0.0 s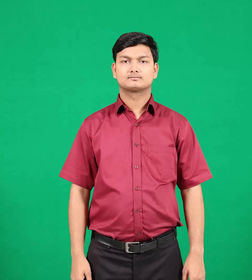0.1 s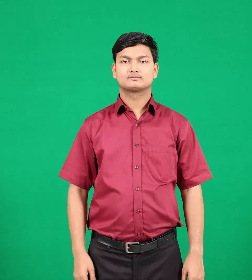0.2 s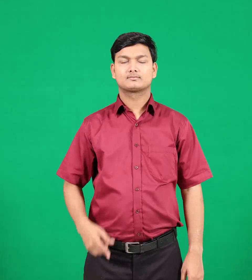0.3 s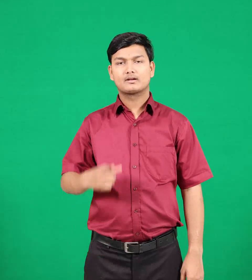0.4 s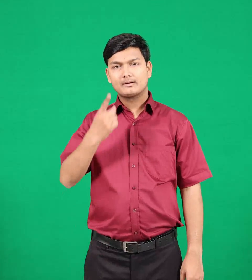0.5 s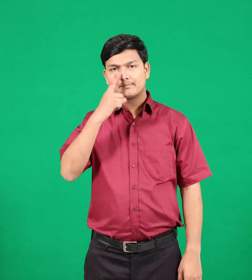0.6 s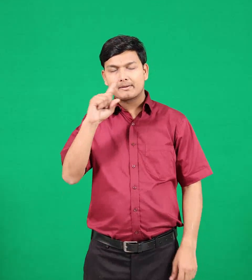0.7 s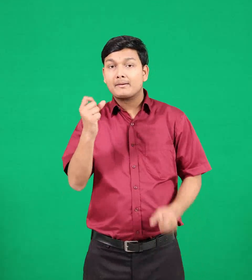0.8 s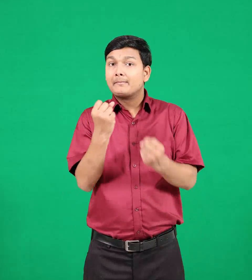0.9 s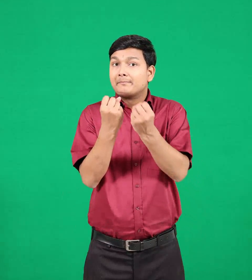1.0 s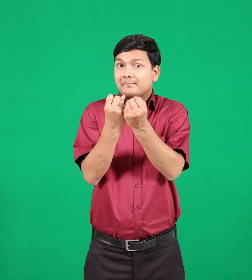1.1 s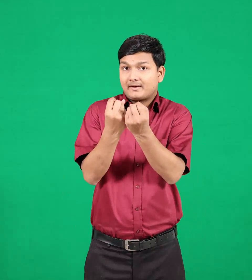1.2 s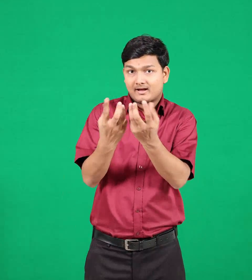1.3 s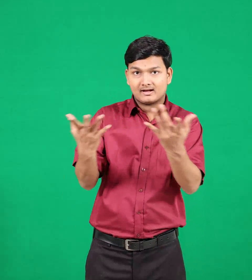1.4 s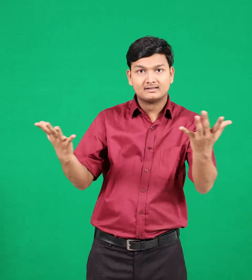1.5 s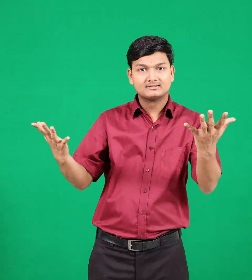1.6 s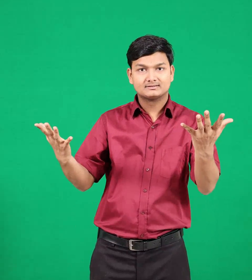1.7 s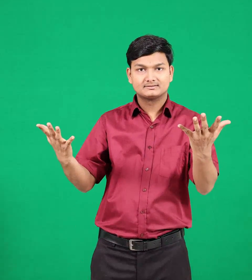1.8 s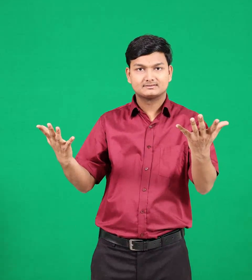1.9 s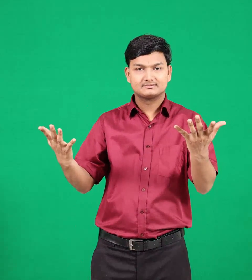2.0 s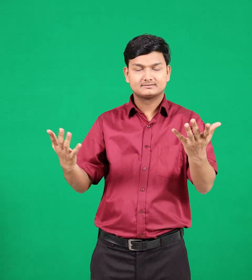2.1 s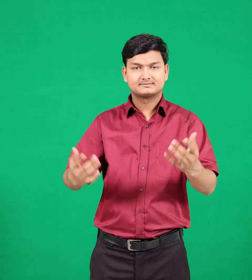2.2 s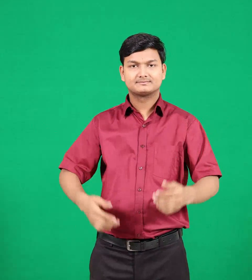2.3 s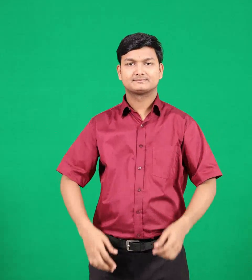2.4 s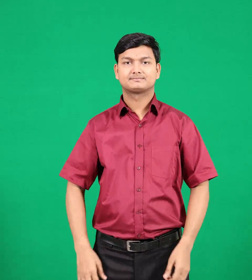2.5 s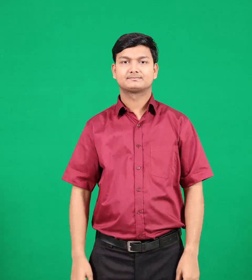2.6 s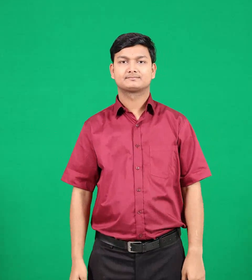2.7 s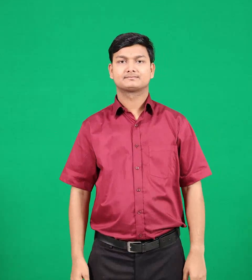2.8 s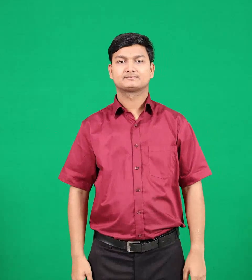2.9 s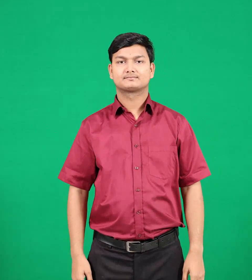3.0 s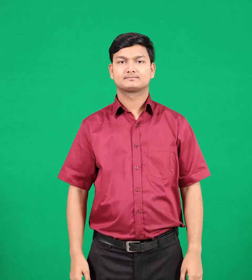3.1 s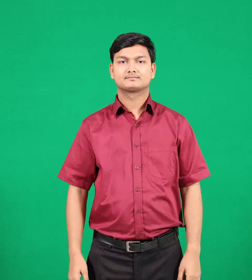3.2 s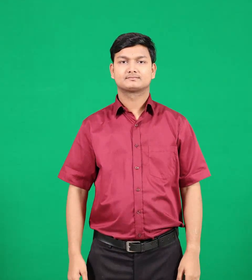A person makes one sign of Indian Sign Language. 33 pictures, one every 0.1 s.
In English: mothers
